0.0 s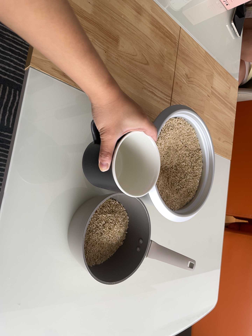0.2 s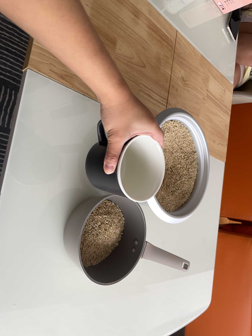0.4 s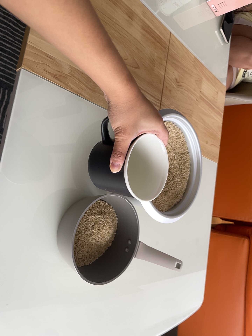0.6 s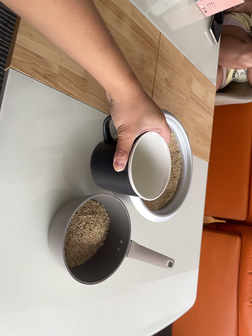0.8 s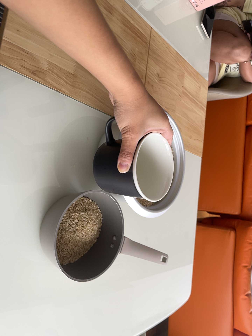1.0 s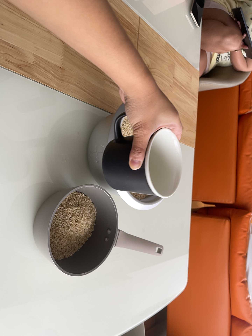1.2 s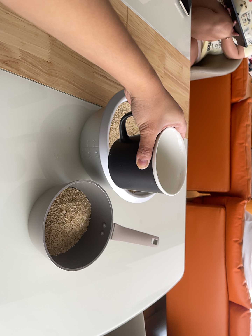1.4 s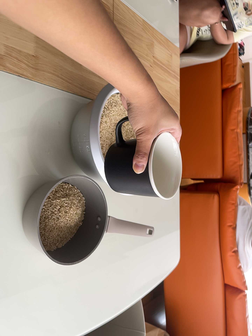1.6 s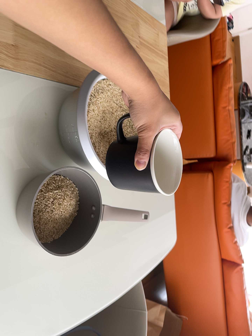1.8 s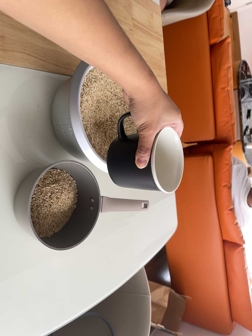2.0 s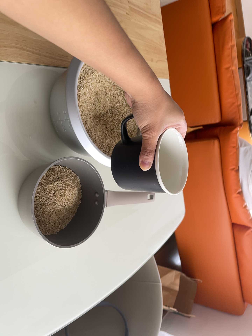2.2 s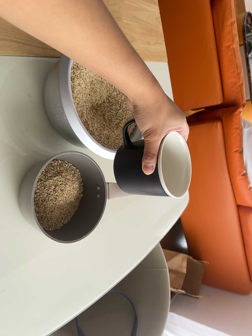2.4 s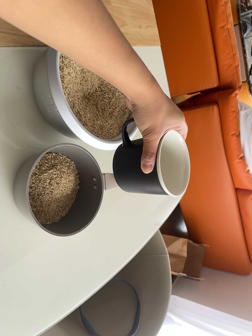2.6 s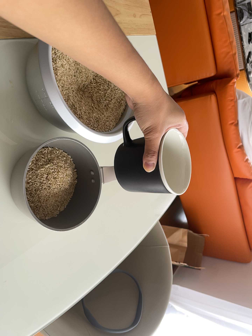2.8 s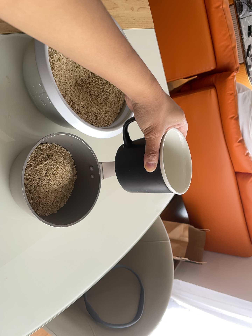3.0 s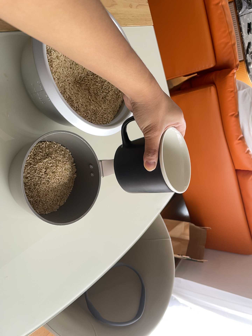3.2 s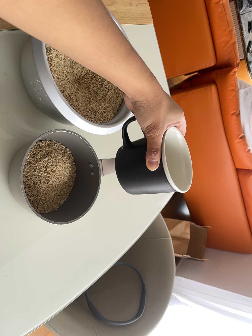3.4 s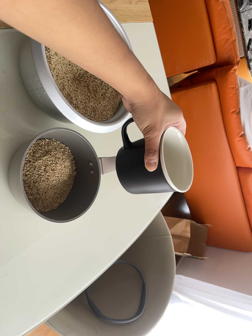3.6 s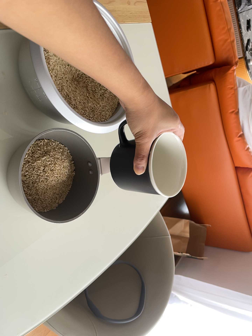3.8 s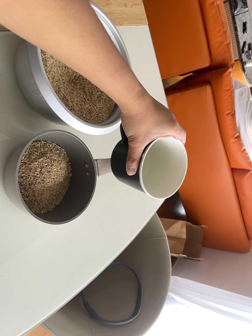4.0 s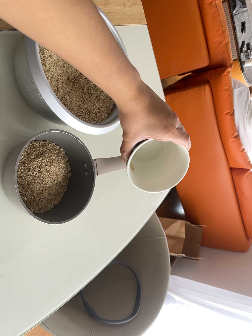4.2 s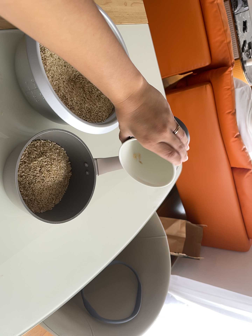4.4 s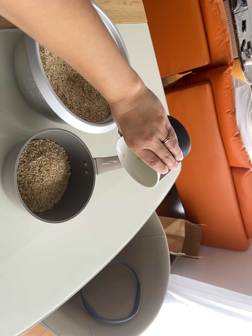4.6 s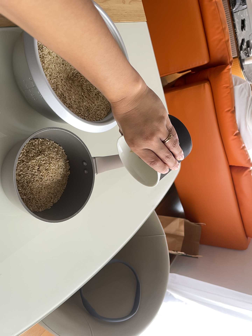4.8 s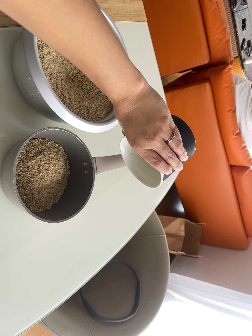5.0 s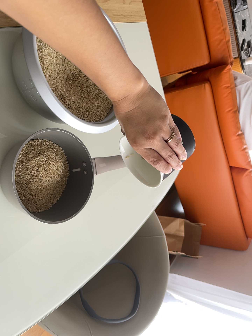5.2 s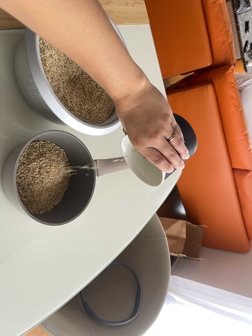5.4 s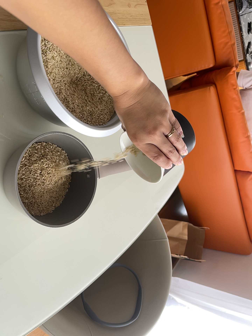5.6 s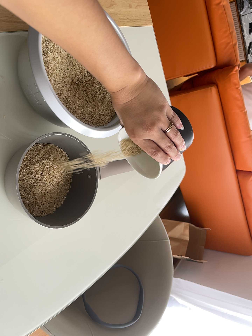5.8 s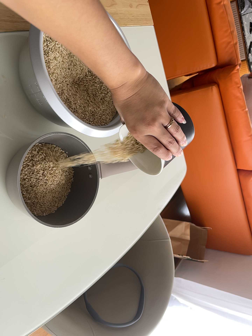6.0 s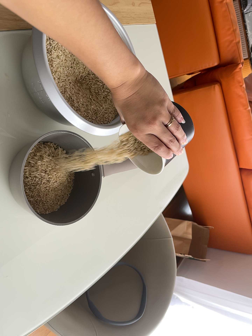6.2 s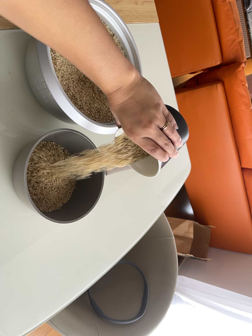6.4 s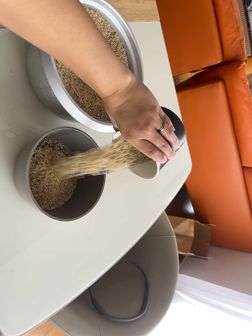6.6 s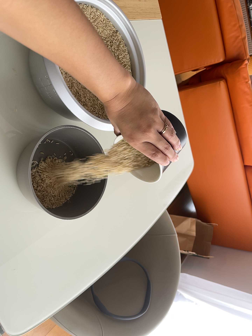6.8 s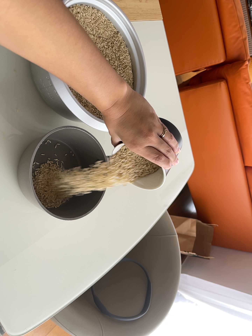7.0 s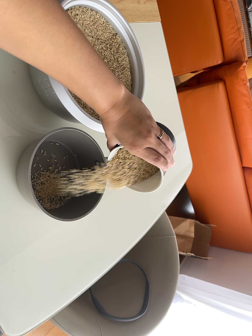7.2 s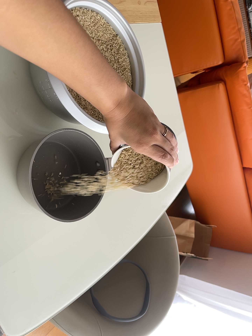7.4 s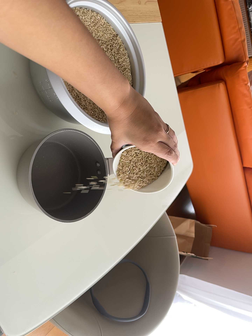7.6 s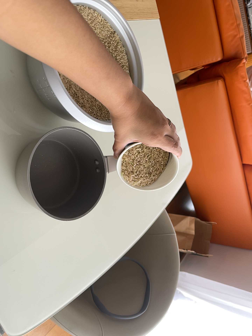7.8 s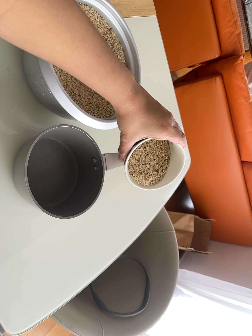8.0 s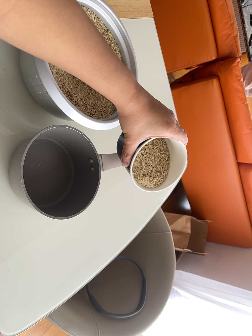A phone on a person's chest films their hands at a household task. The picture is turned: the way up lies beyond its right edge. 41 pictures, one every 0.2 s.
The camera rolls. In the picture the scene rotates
counterclockwise.
The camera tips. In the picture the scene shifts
upward.
0.0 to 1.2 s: The camera shifts only a little, or ends up much as it began.
1.2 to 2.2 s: The camera travels toward the top of its view, about 7 cm. Its aim tips toward the bottom of its view by about 15 degrees, and the scene shifts upward. It rolls about its line of sight by about 15 degrees, and the scene rotates counterclockwise.
2.2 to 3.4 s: The camera shifts only a little, or ends up much as it began.
3.4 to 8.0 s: The camera shifts only a little, or ends up much as it began.
The film runs backward here.
